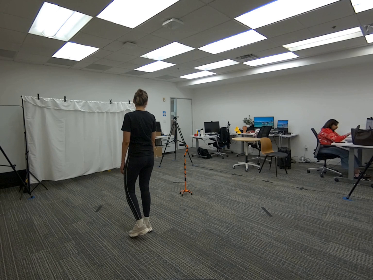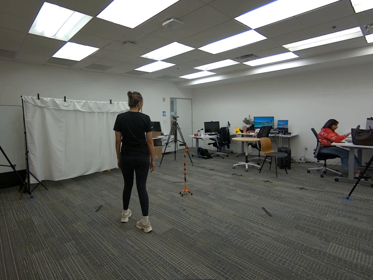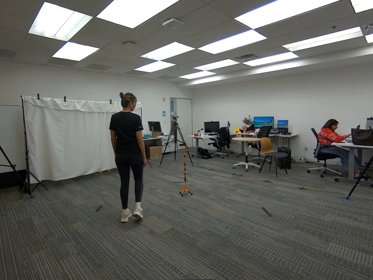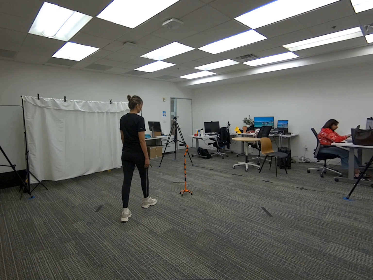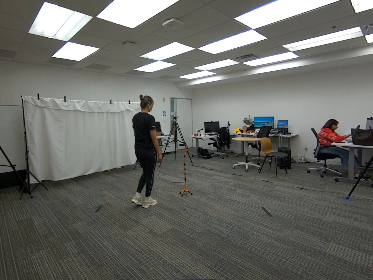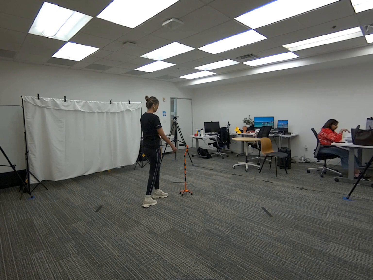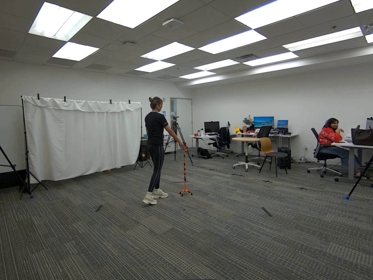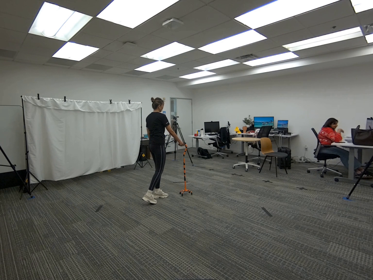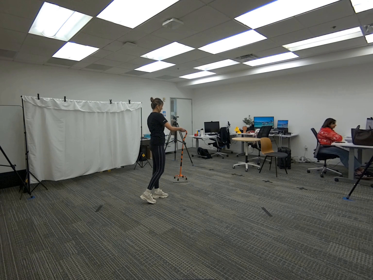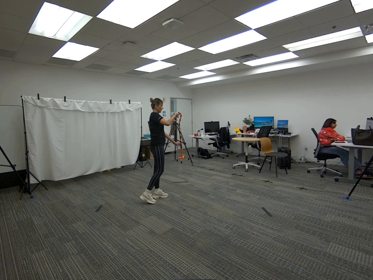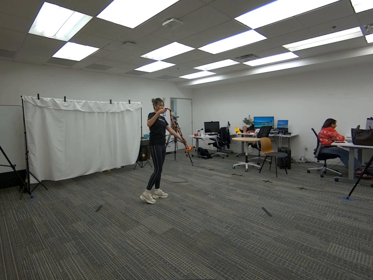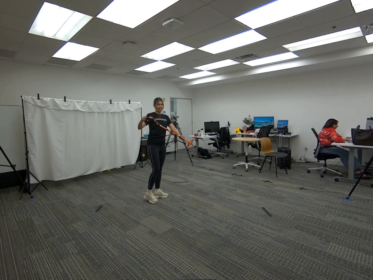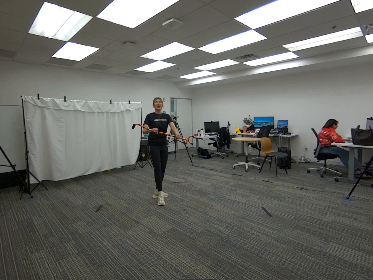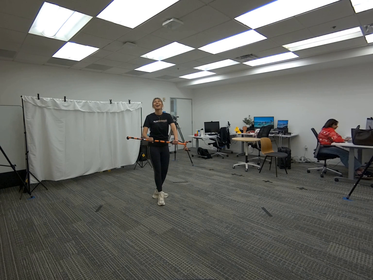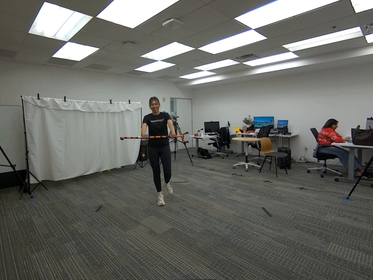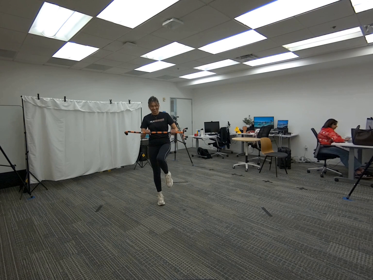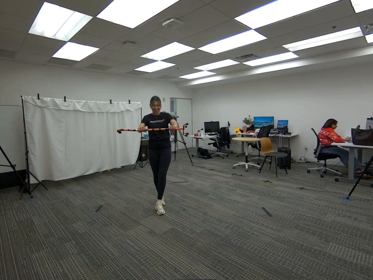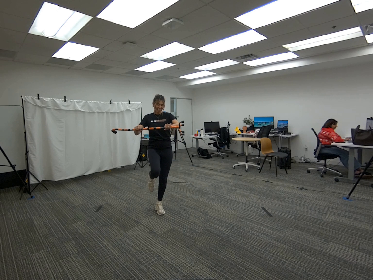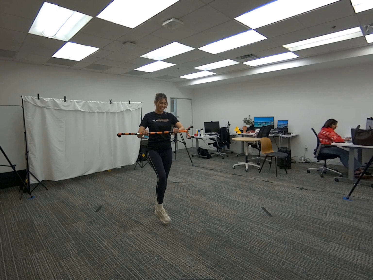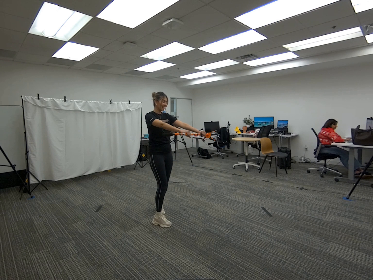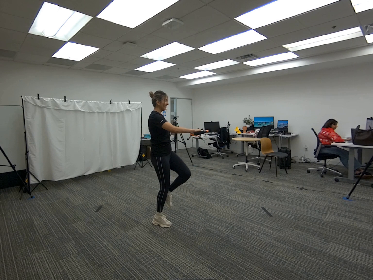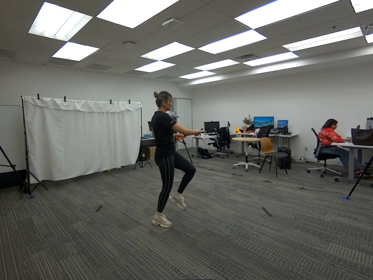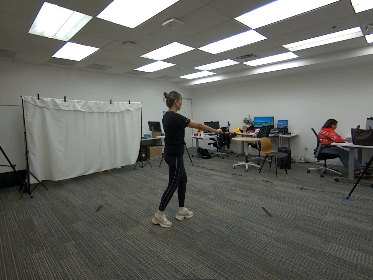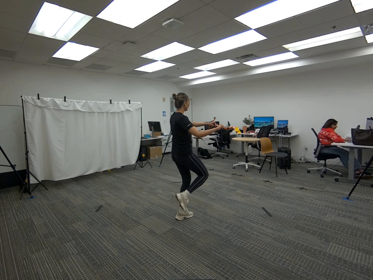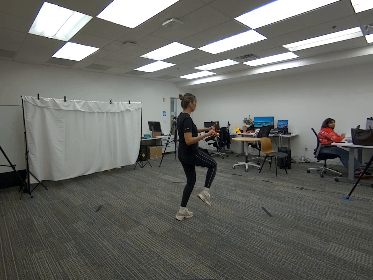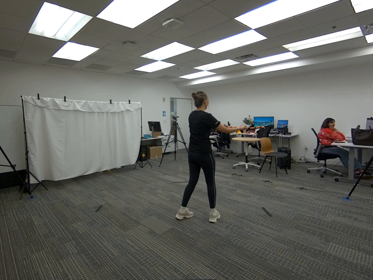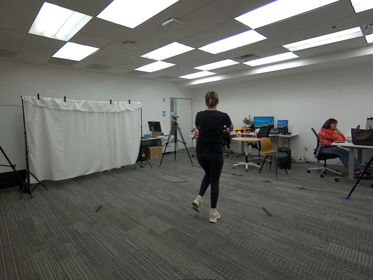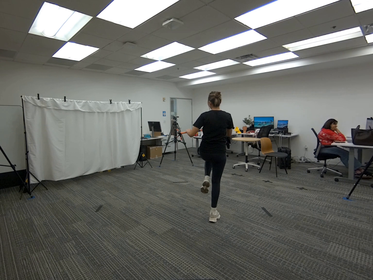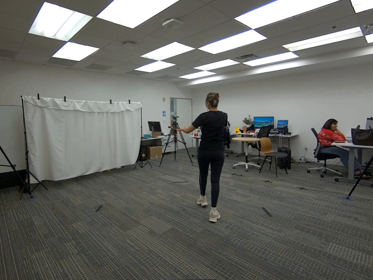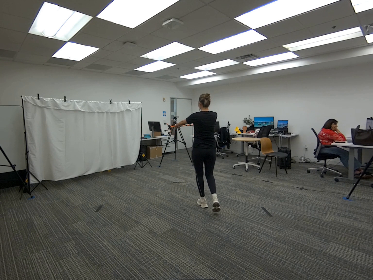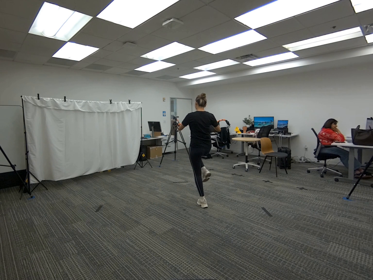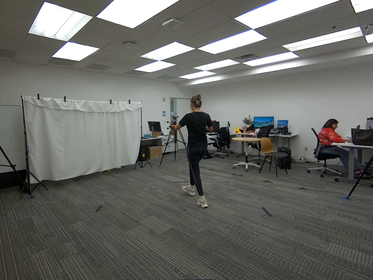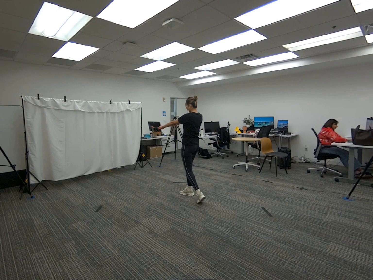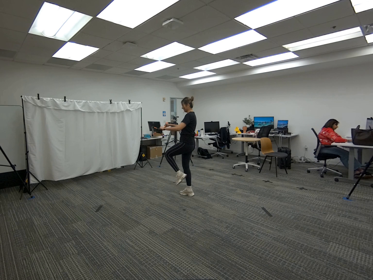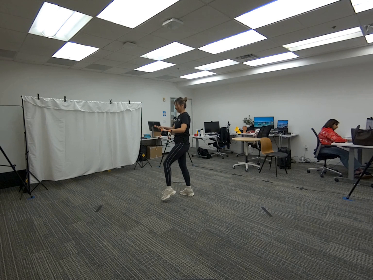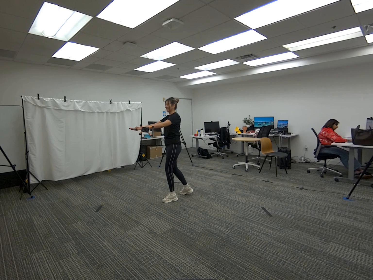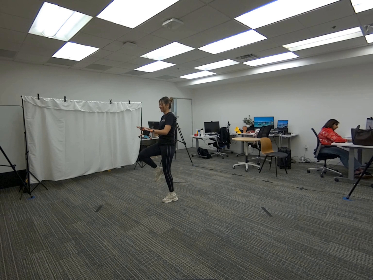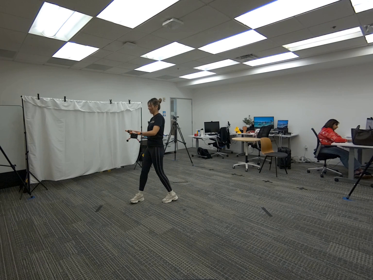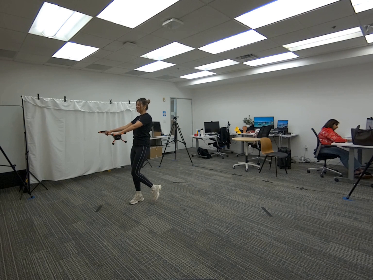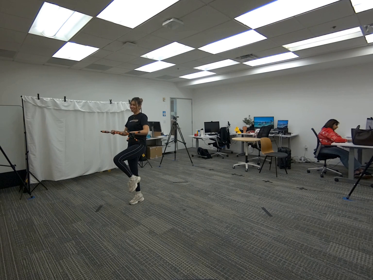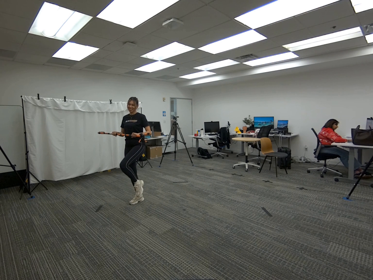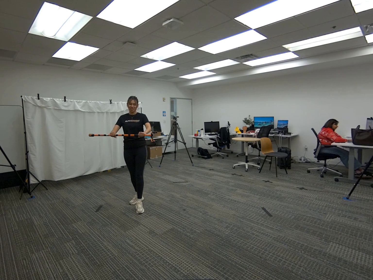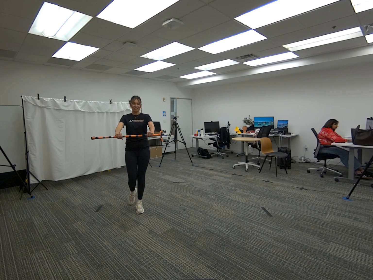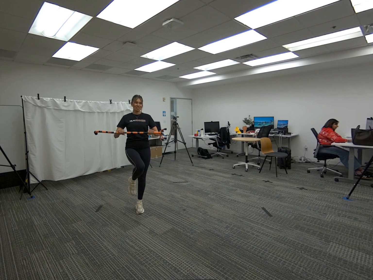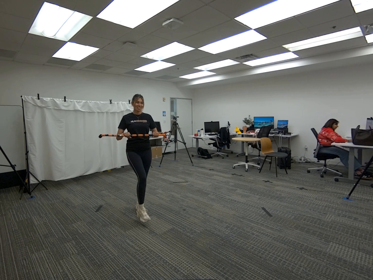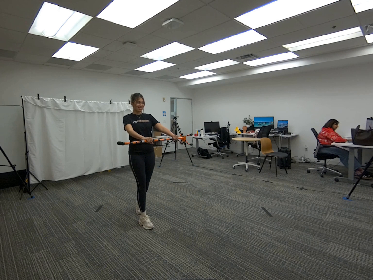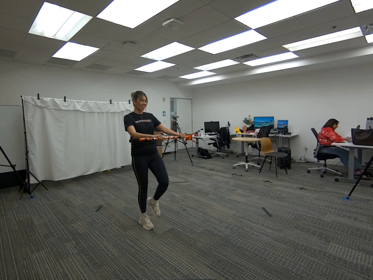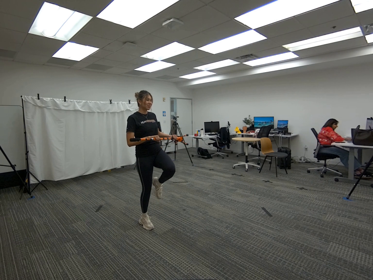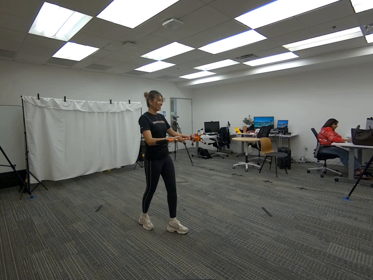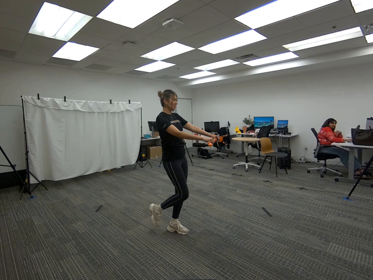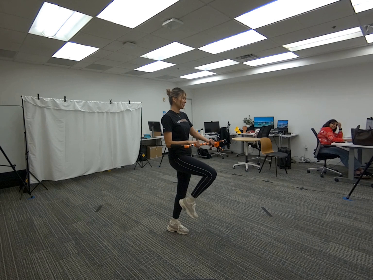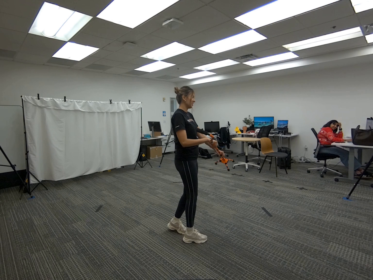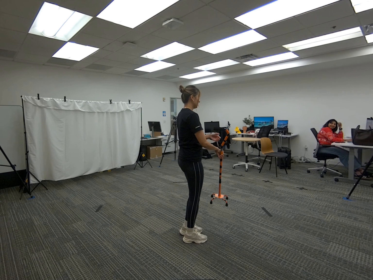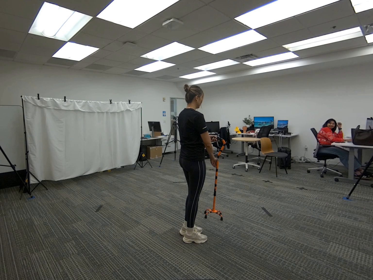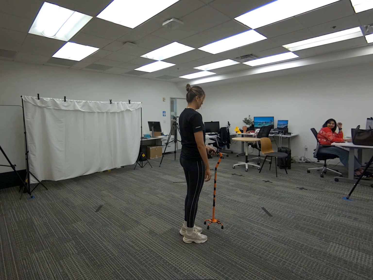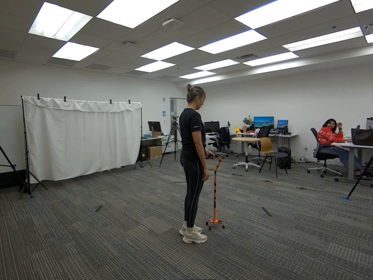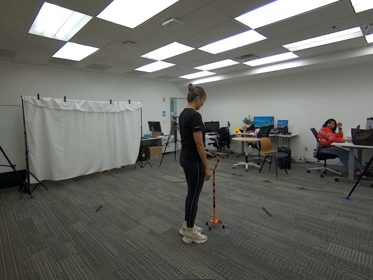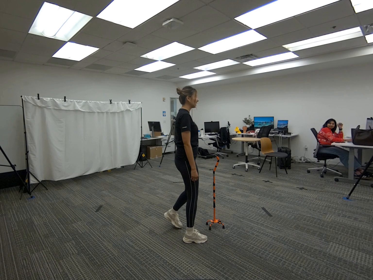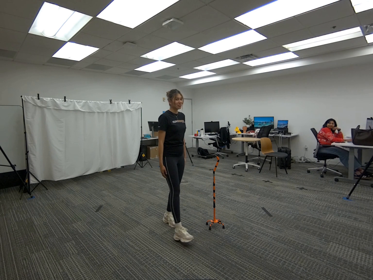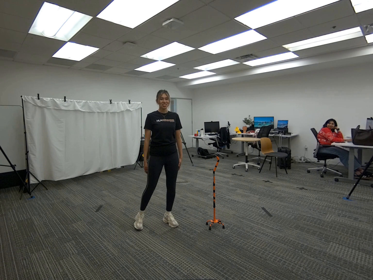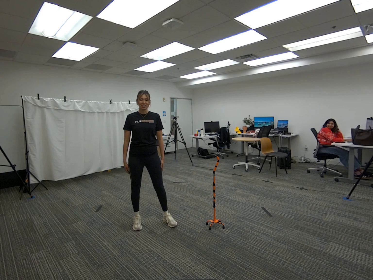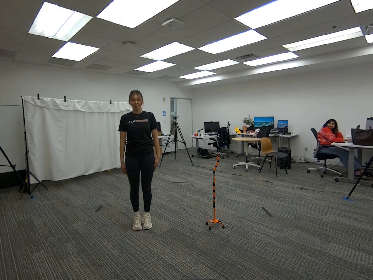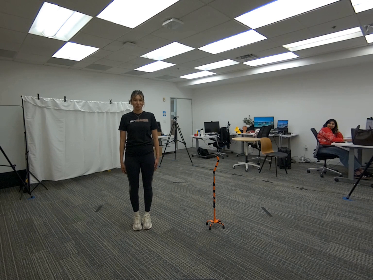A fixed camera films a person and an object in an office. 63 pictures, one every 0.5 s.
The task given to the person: Walk over to the cane and hold the cane as you proceed to dance holding the cane in your hand or hands within the bounding area. Place the cane on the floor when complete.
